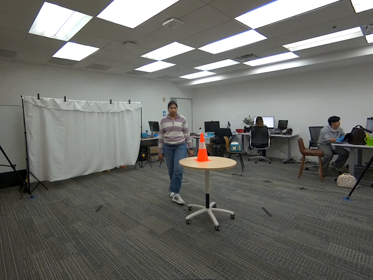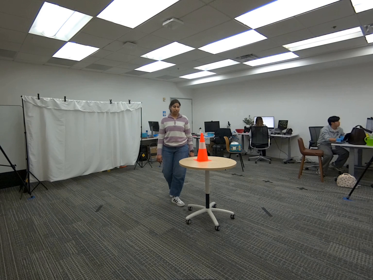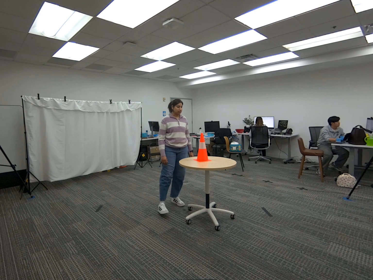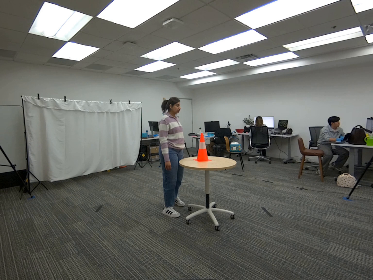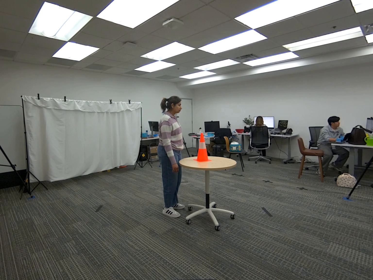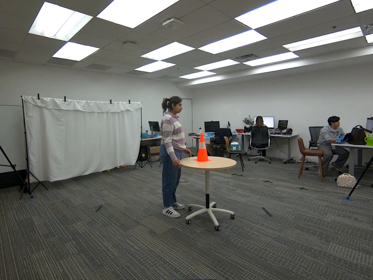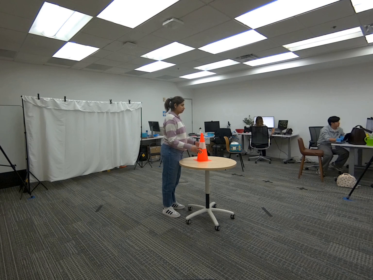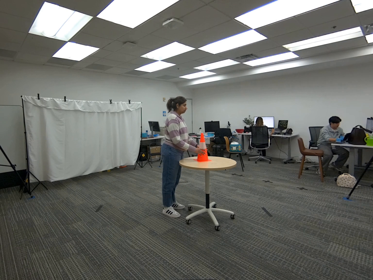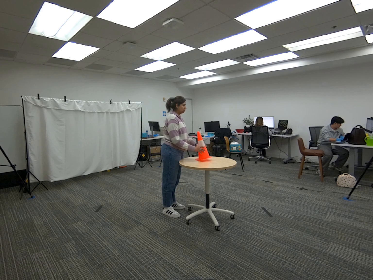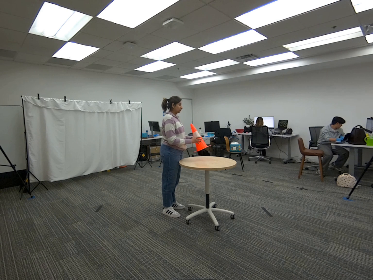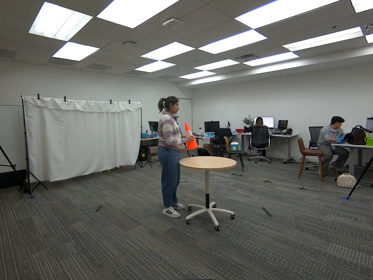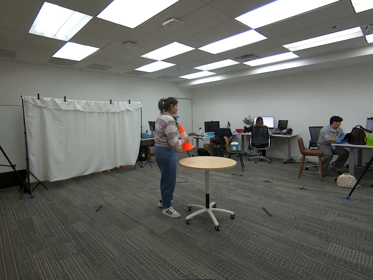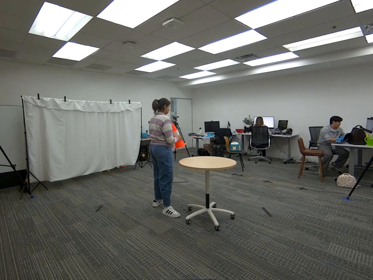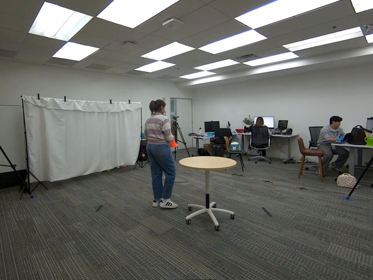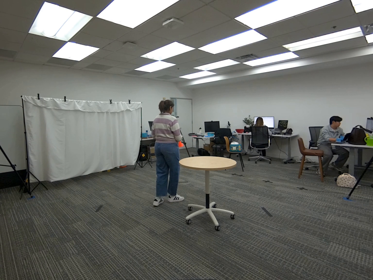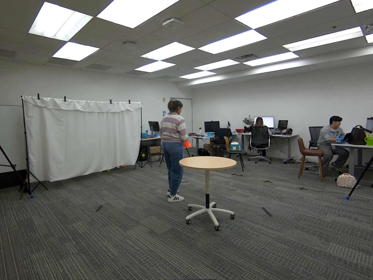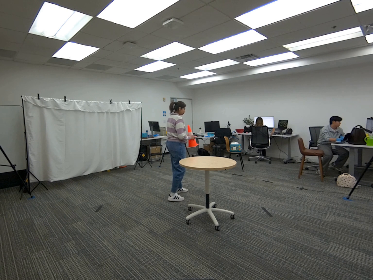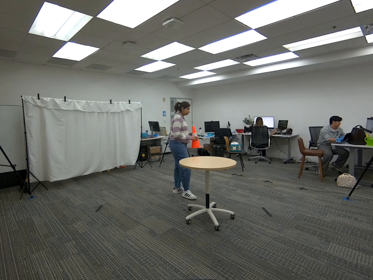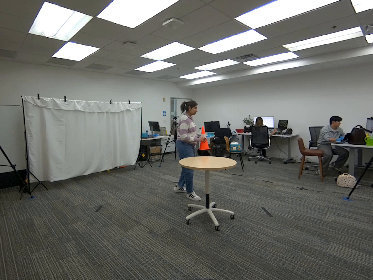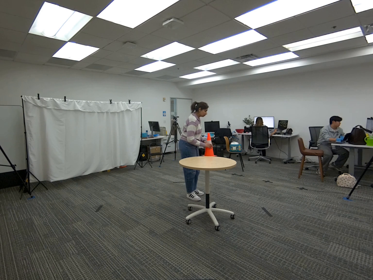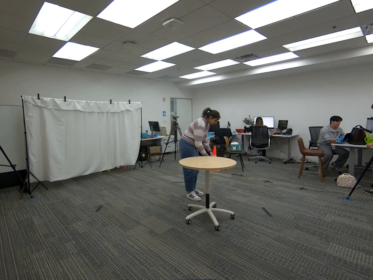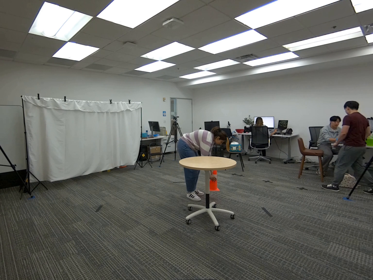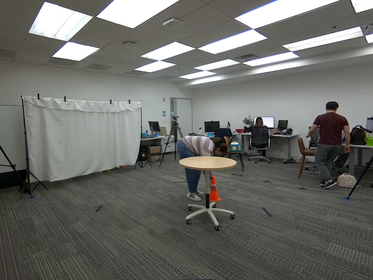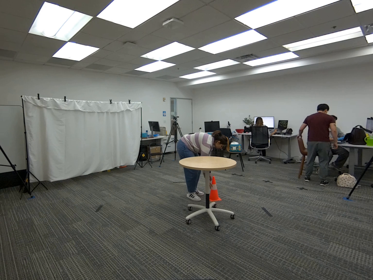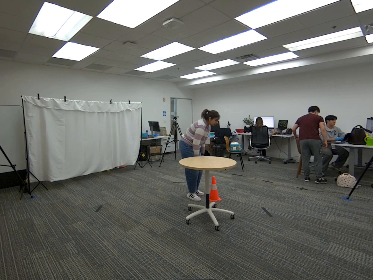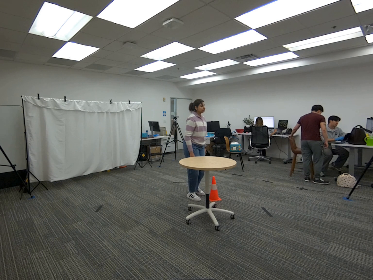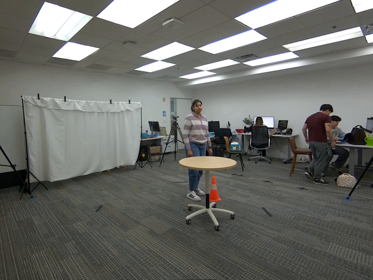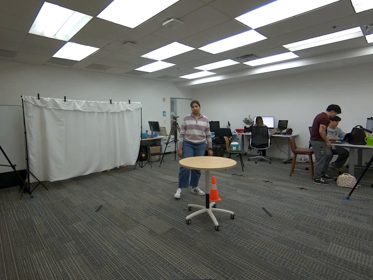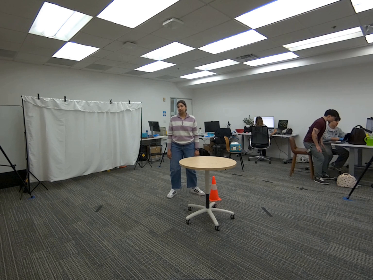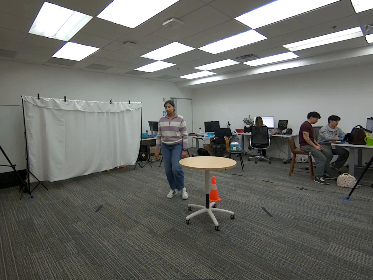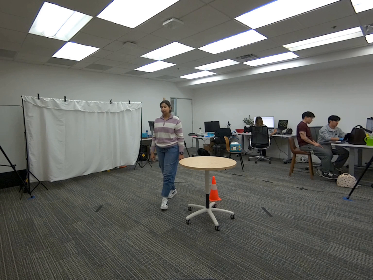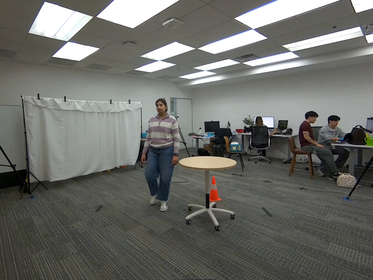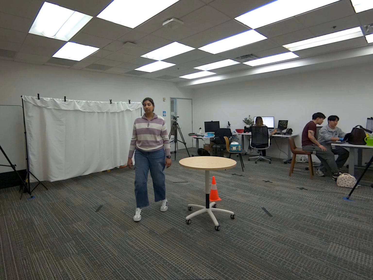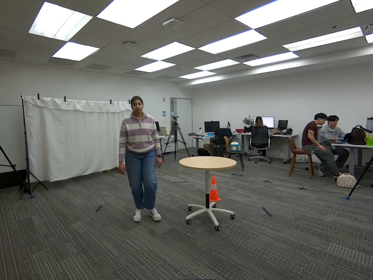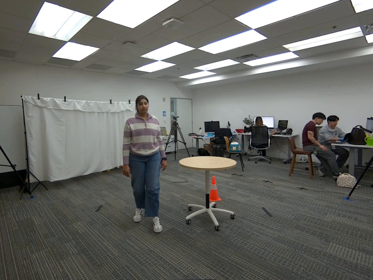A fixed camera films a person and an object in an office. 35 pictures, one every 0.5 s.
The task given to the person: Walk over to the traffic cone on the round table, pick up the cone with both hands and place it on the ground.
